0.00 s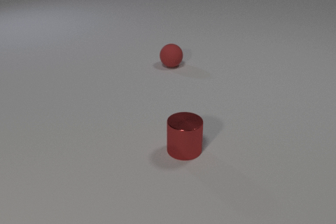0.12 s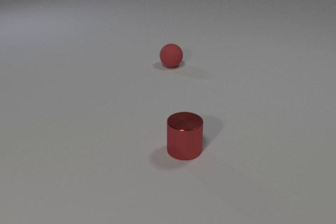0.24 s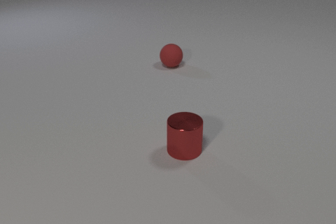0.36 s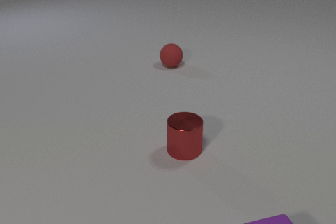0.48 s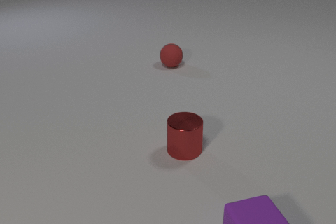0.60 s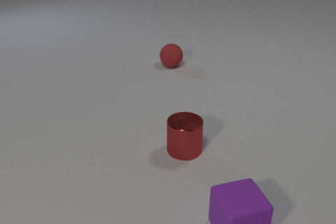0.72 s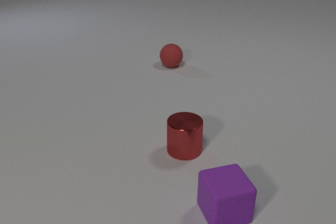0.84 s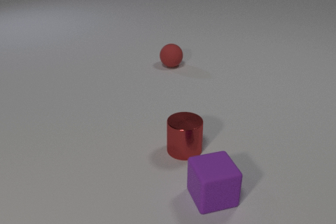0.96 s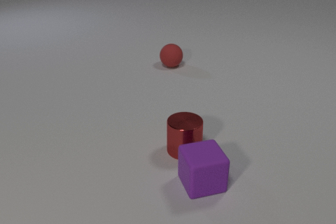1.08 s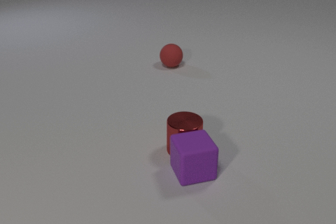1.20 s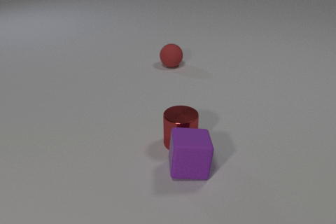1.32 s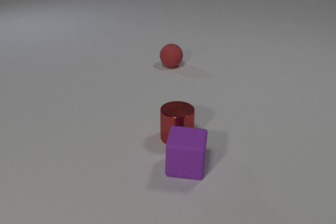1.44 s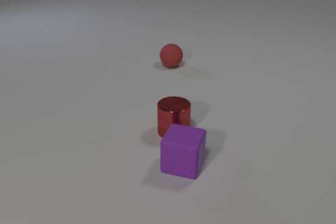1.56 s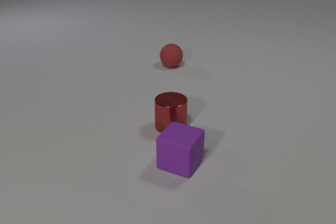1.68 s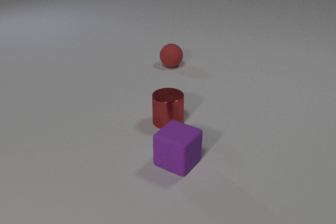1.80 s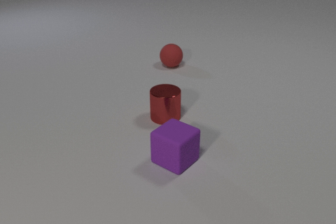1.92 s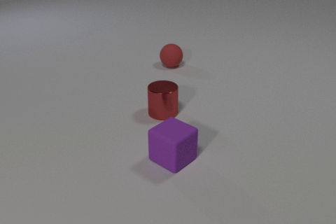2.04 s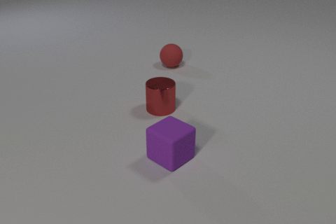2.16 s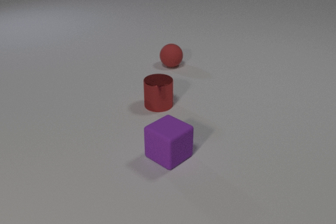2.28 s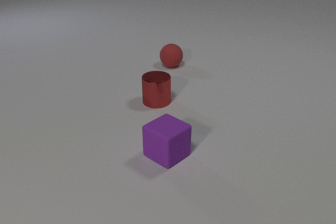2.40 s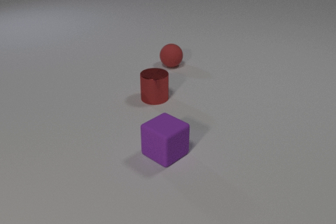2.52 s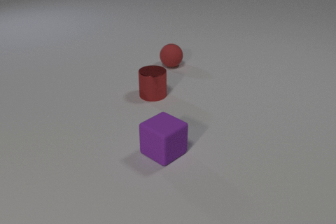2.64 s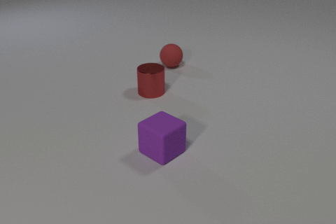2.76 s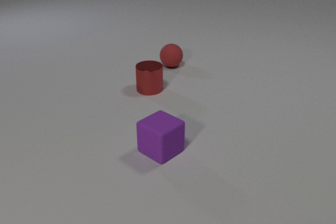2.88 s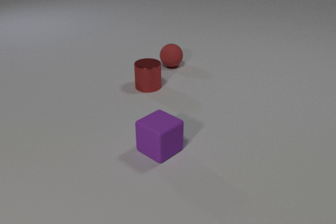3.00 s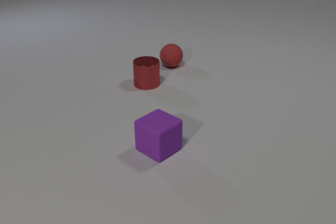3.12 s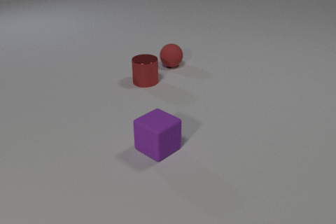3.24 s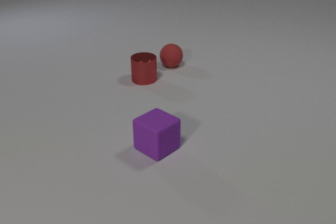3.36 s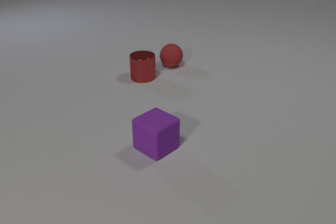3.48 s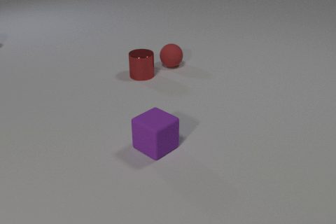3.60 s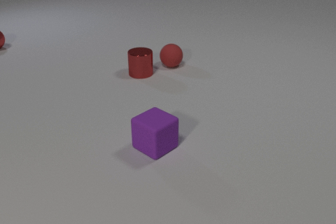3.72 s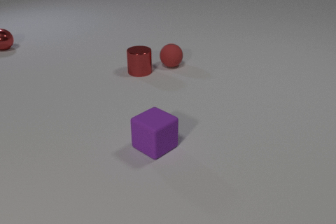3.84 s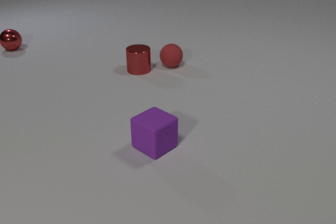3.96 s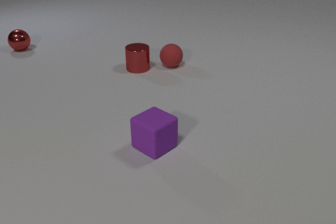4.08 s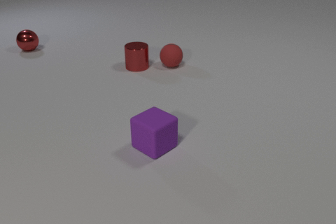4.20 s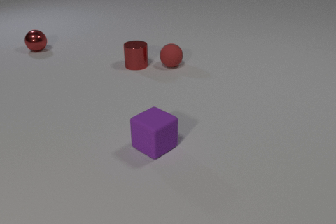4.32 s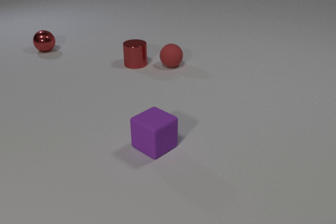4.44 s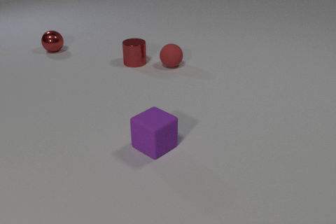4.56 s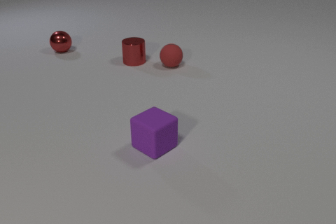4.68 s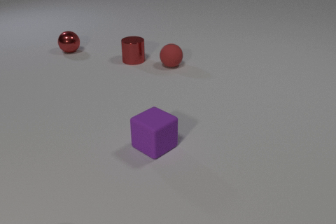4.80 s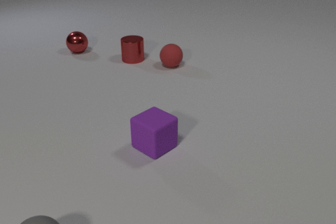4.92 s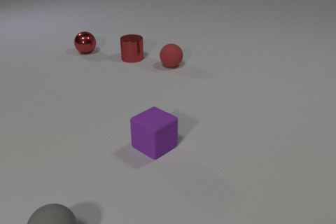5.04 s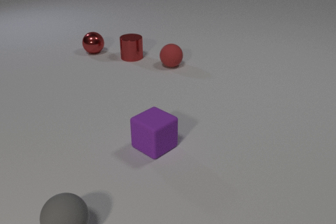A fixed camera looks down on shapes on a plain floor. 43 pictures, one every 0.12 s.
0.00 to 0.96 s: The purple rubber cube comes in at the bottom edge, slides away from the camera and to the left.
0.96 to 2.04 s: The purple rubber cube slides away from the camera and to the left, spins clockwise seen from above by about 60 degrees, its near face sliding to the left. The red metal cylinder slides away from the camera. The purple rubber cube and the red metal cylinder collide.
2.04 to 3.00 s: The purple rubber cube slides away from the camera and to the left. The red metal cylinder slides away from the camera.
3.00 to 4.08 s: The red metal cylinder slides away from the camera. The red metal sphere comes in at the left edge, rolls to the right and toward the camera.
4.08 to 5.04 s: The red metal cylinder slides away from the camera. The gray rubber sphere comes in at the bottom edge, rolls to the right and away from the camera. The red metal sphere rolls to the right.
What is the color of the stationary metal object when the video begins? red.
What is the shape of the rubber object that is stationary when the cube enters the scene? sphere.
What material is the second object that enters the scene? metal.
